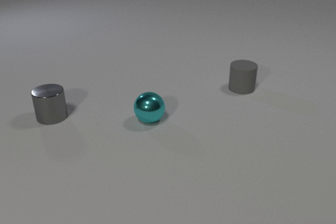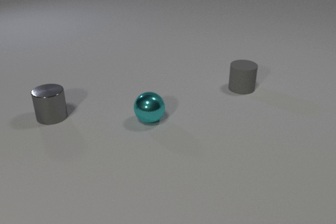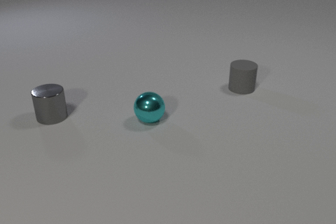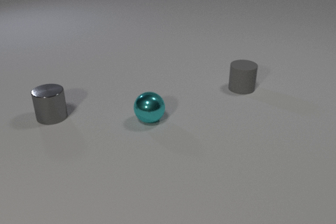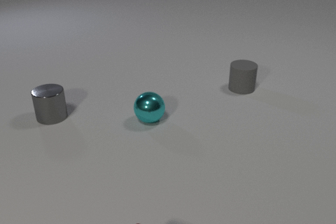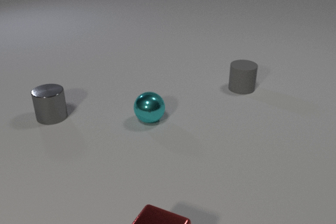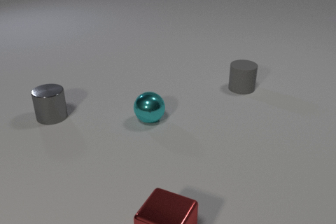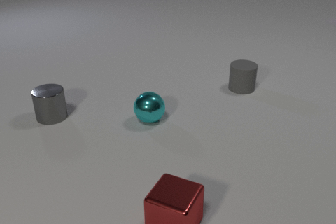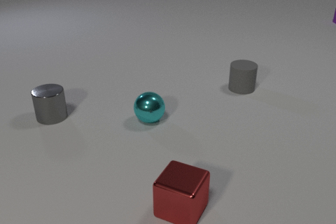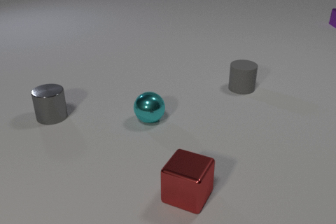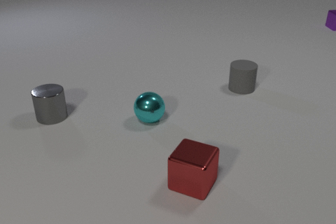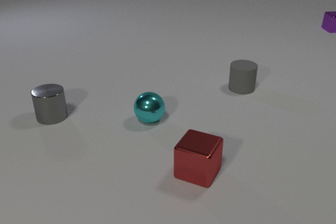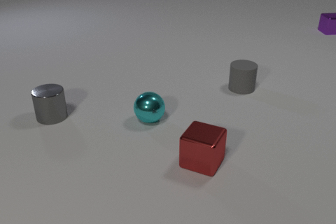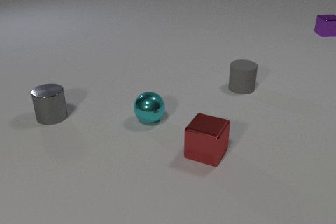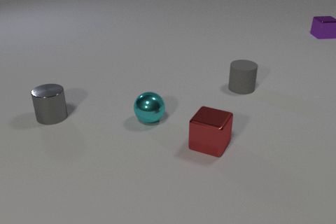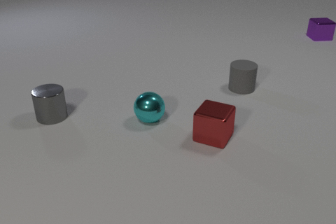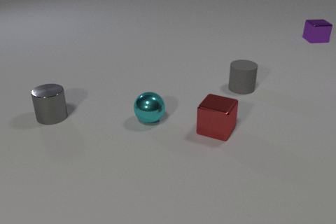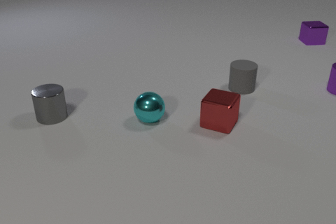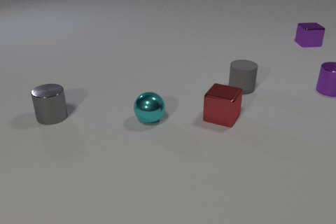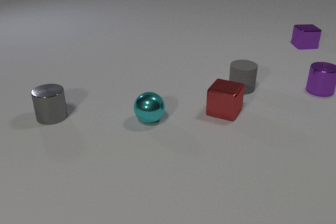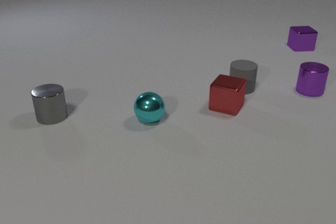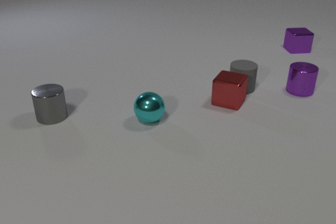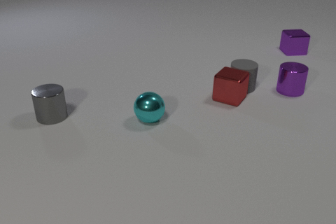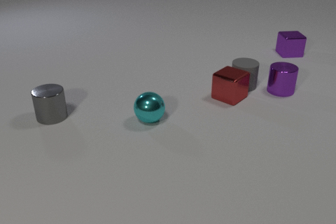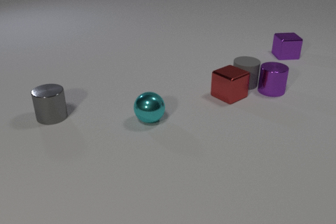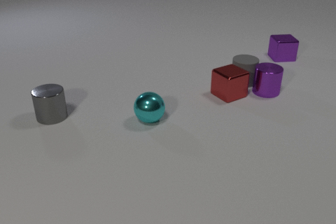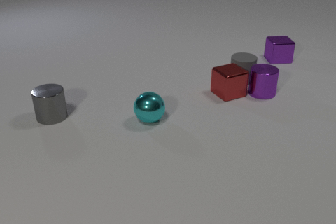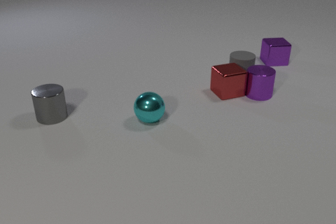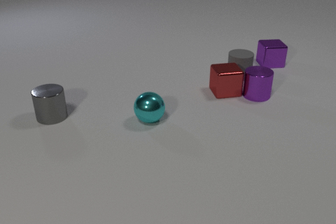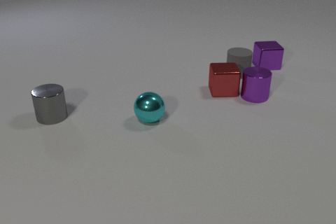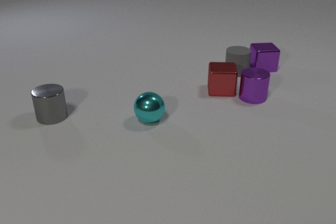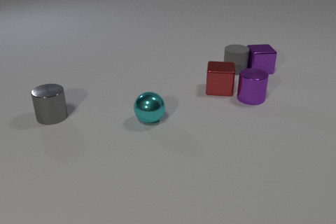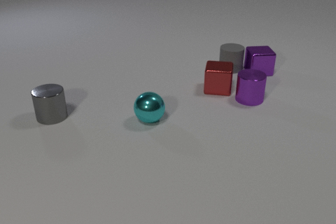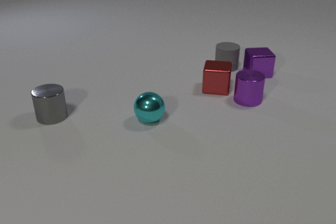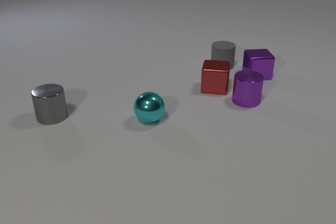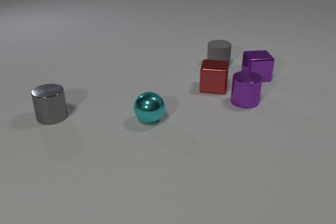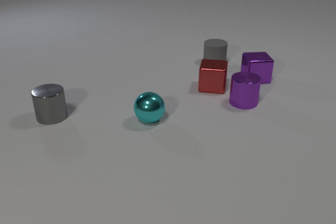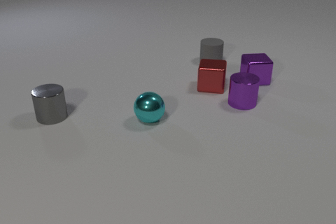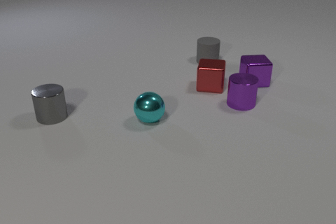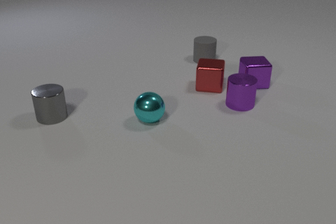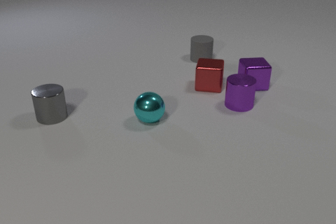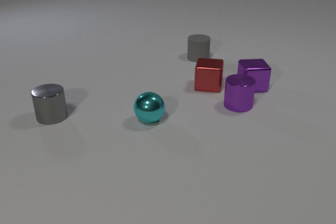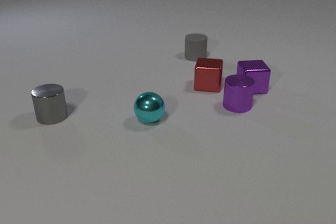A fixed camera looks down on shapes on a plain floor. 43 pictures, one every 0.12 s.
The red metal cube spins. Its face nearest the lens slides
to the left.
The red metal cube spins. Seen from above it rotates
clockwise.
0.00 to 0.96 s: The red metal cube comes in at the bottom edge, slides away from the camera. The purple metal cube comes in at the right edge, slides toward the camera.
0.96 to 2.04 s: The red metal cube slides away from the camera. The purple metal cylinder comes in at the right edge, slides to the left. The purple metal cube slides toward the camera and to the left.
2.04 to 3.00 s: The red metal cube slides away from the camera, spins so that its near face slides to the left, clockwise seen from above. The gray rubber cylinder slides away from the camera. The purple metal cylinder slides to the left. The purple metal cube slides toward the camera and to the left. The red metal cube and the gray rubber cylinder collide. The gray rubber cylinder and the purple metal cylinder collide.
3.00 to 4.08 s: The red metal cube slides to the left and away from the camera, spins so that its near face slides to the left, clockwise seen from above. The gray rubber cylinder slides away from the camera and to the left. The purple metal cylinder slides toward the camera and to the left. The purple metal cube slides toward the camera and to the left. The red metal cube and the purple metal cylinder collide. The gray rubber cylinder and the purple metal cube collide.
4.08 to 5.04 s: The red metal cube slides to the left. The gray rubber cylinder slides to the left and away from the camera. The purple metal cylinder slides toward the camera and to the left. The purple metal cube slides toward the camera.
How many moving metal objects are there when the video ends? 3.
What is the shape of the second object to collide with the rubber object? cylinder.
Are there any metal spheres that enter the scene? no.
